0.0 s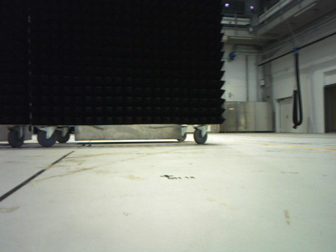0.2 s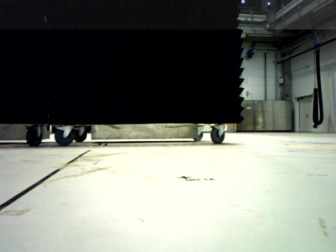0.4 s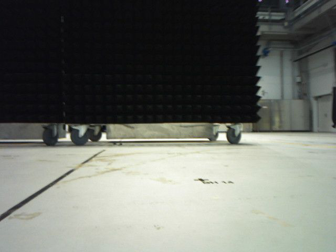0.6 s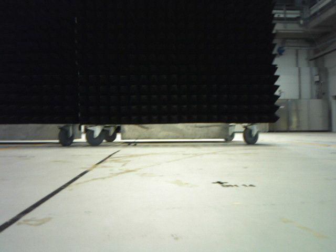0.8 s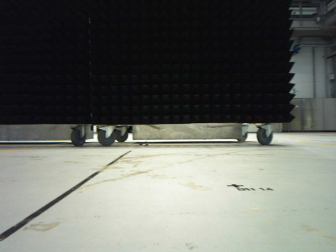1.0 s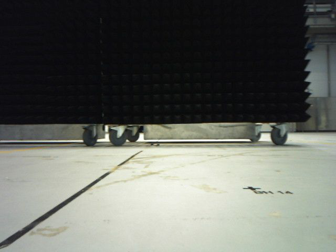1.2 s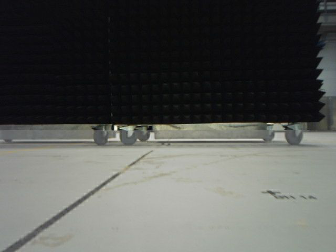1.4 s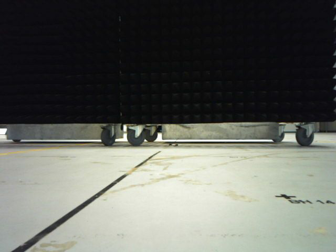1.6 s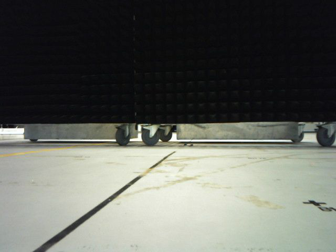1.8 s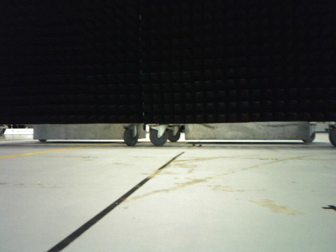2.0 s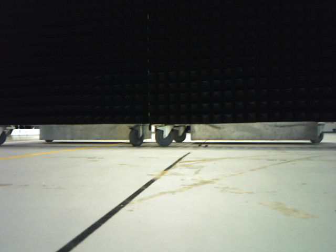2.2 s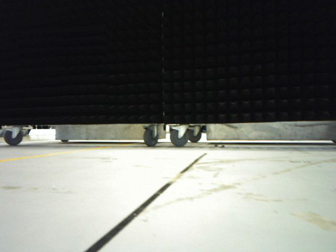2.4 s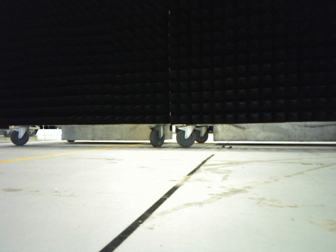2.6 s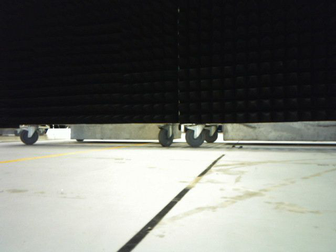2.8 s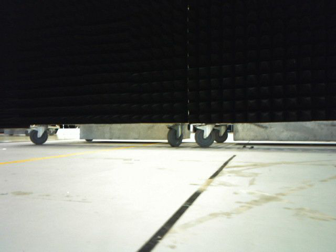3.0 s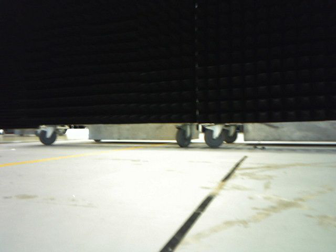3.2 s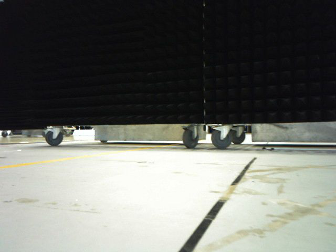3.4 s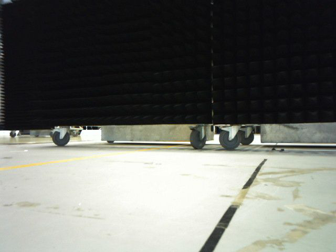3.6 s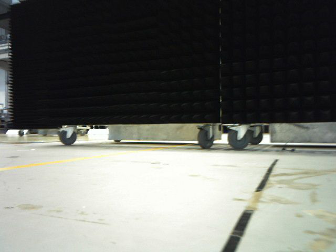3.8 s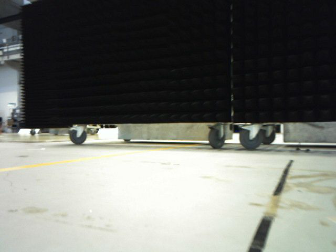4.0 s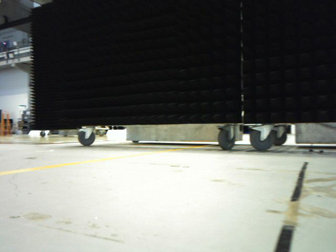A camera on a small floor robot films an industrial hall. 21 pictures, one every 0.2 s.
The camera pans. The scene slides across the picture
to the right.
The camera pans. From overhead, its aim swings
counterclockwise.
0.0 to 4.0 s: The scene slides to the right, as the camera pans about 40 degrees to its left. It travels forward, about 0.8 m.
The film runs forward here.
